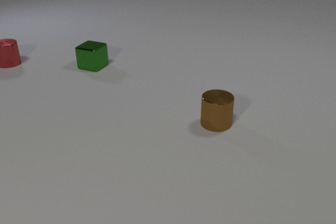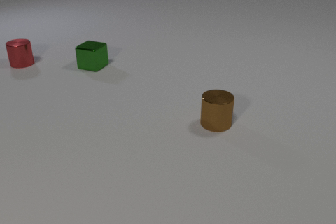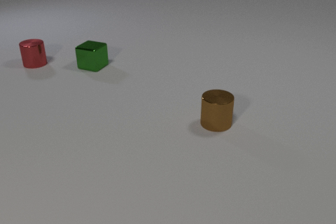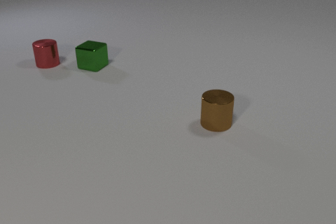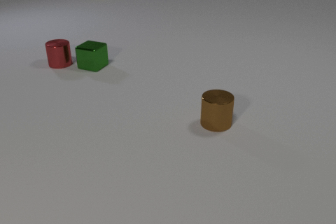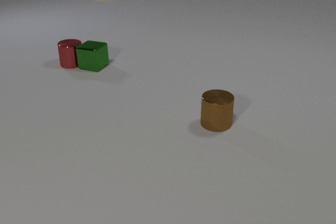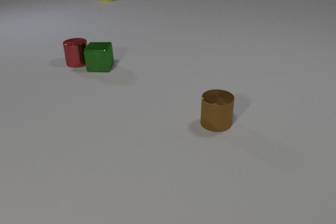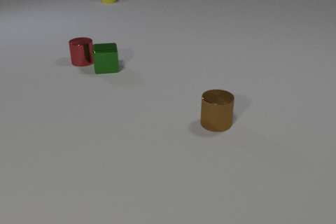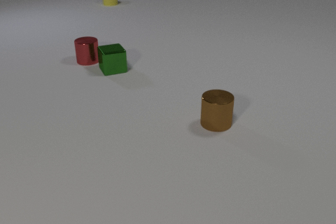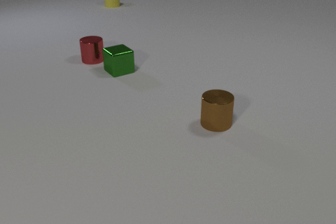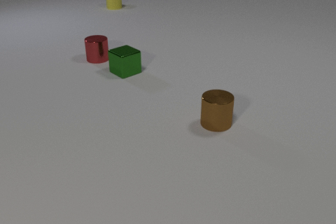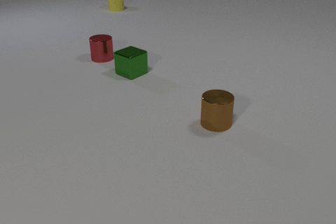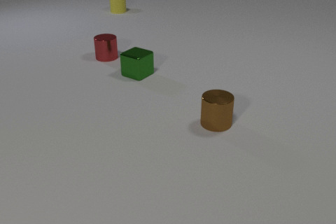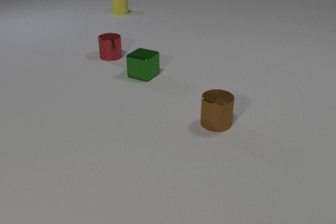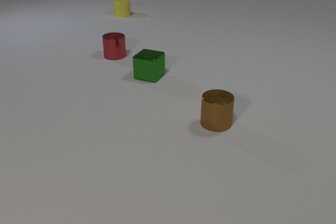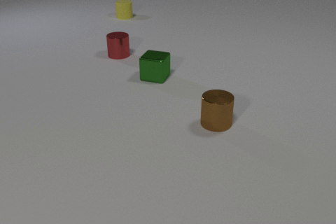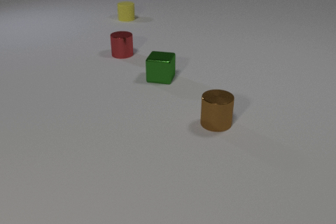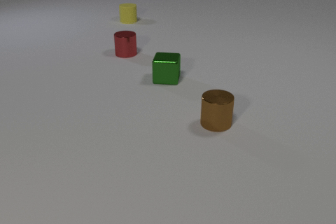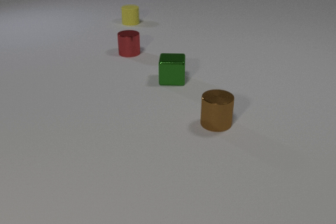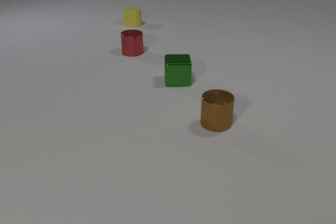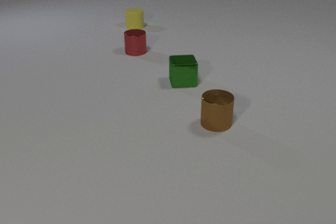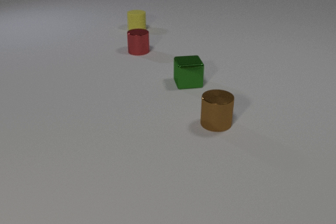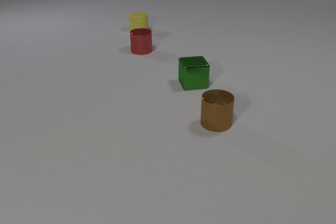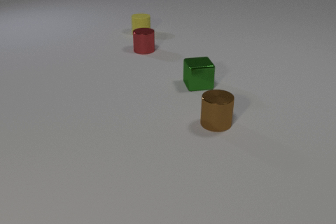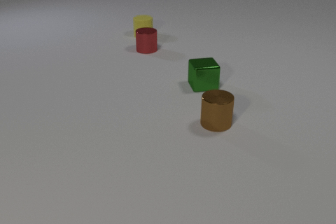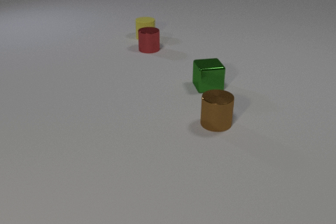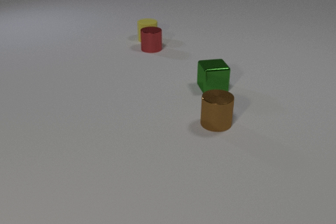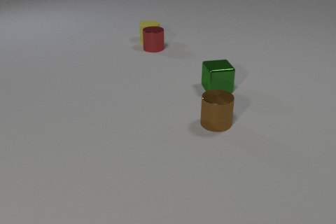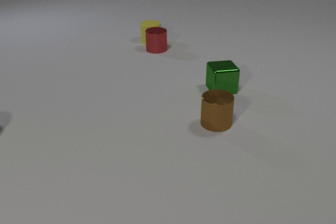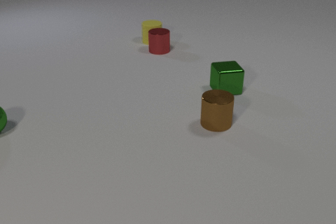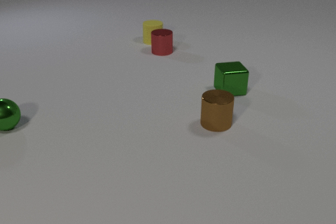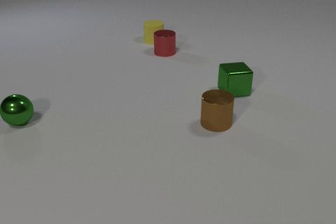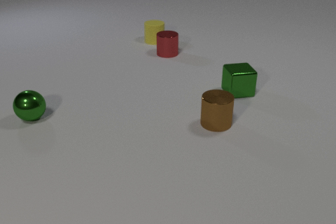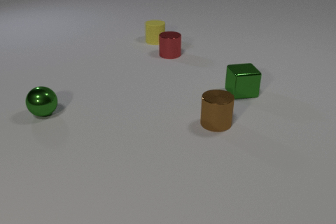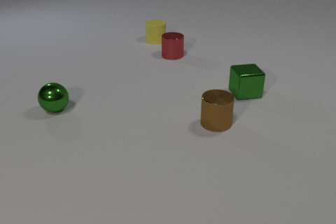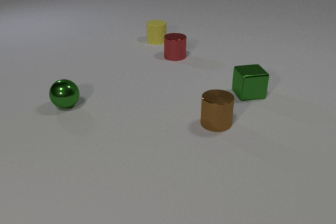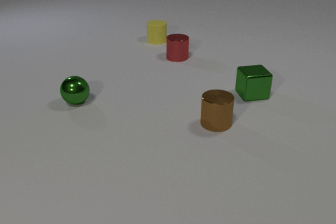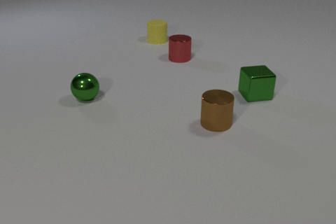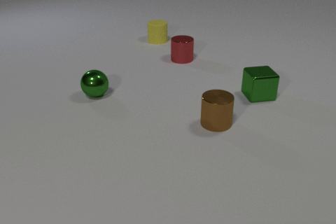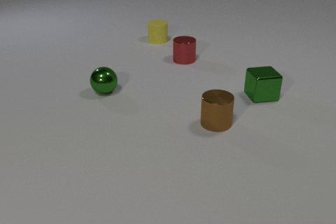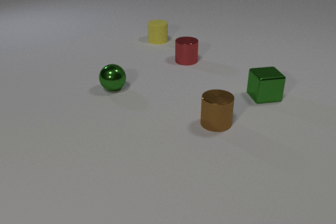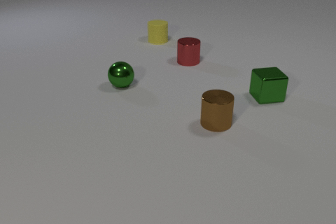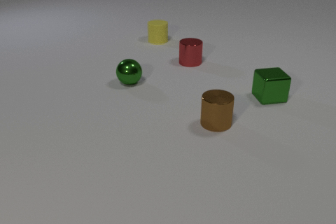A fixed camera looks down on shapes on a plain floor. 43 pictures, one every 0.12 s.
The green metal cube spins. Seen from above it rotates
counterclockwise.
The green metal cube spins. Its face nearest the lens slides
to the right.
0.00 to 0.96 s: The red metal cylinder slides to the right. The green metal cube slides to the right and toward the camera, spins so that its near face slides to the right, counterclockwise seen from above. The yellow rubber cylinder comes in at the top edge, slides toward the camera. The red metal cylinder and the green metal cube collide.
0.96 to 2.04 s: The red metal cylinder slides to the right. The green metal cube slides to the right and toward the camera, spins counterclockwise seen from above by about 60 degrees, its near face sliding to the right. The yellow rubber cylinder slides toward the camera.
2.04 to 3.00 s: The red metal cylinder slides to the right and away from the camera. The green metal cube slides to the right. The yellow rubber cylinder slides toward the camera.
3.00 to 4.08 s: The red metal cylinder slides to the right and toward the camera. The green metal cube slides to the right. The yellow rubber cylinder slides toward the camera and to the right. The green metal sphere comes in at the left edge, rolls to the right. The red metal cylinder and the yellow rubber cylinder collide.
4.08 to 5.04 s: The red metal cylinder slides to the right and toward the camera. The green metal cube slides to the right. The green metal sphere rolls to the right and away from the camera.
What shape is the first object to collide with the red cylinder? cube.
What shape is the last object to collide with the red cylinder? cylinder.
How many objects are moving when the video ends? 3.
